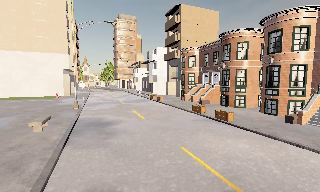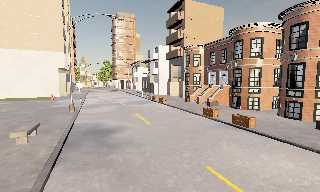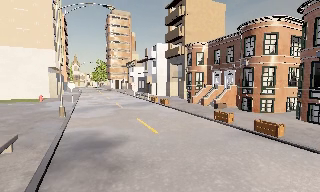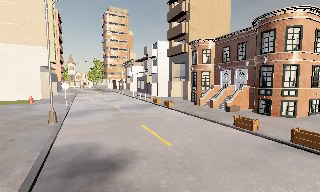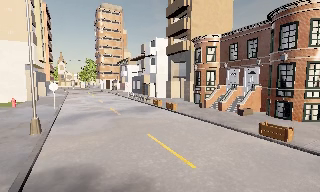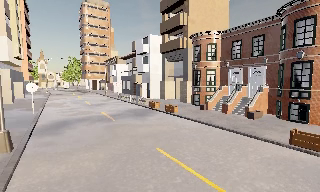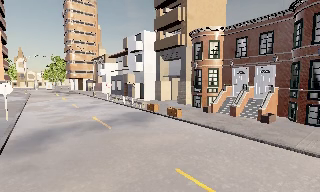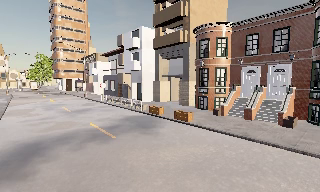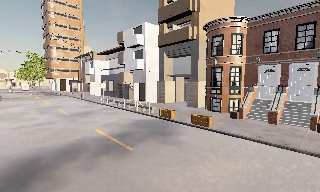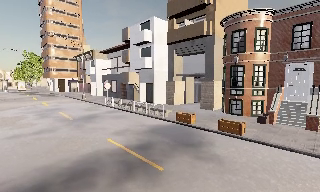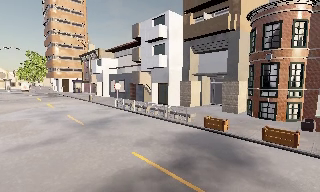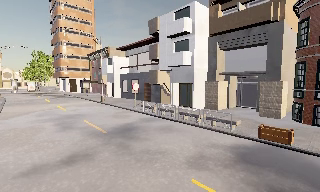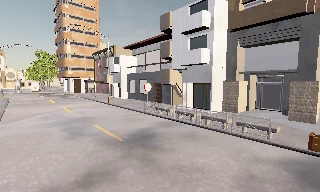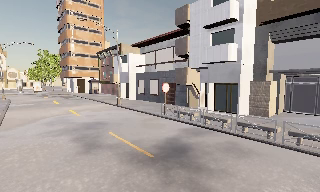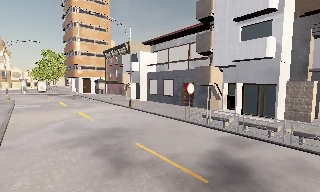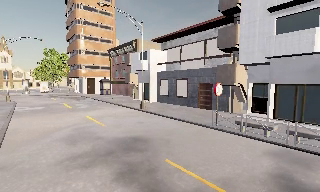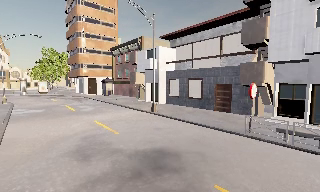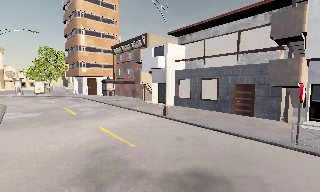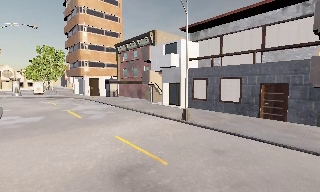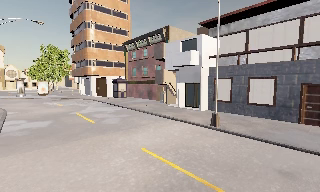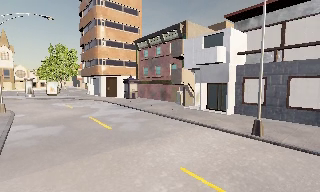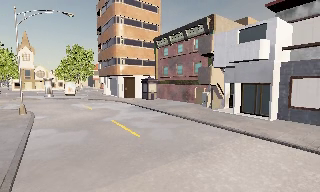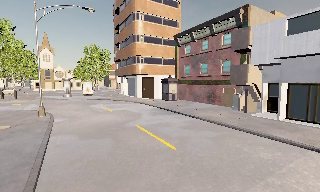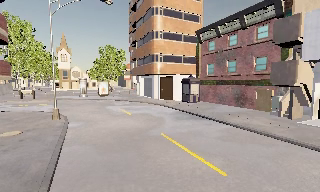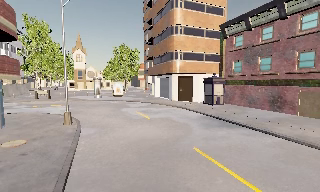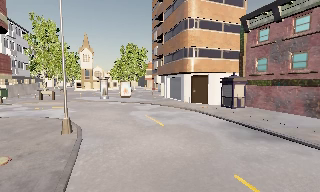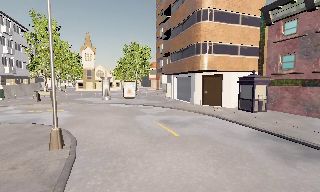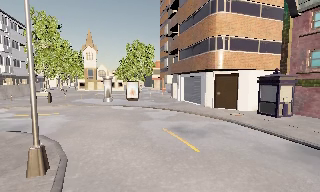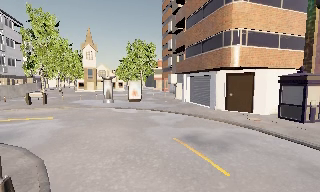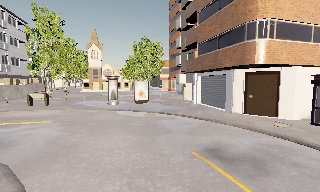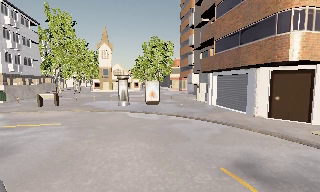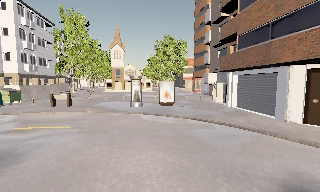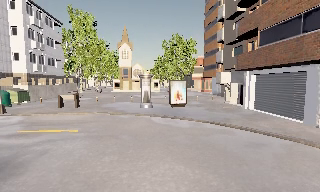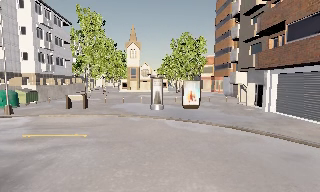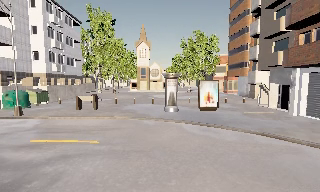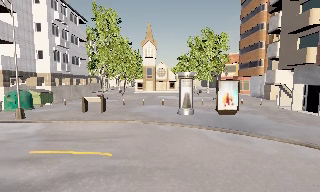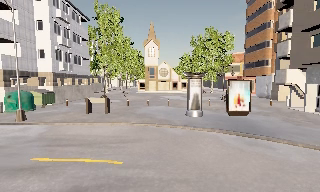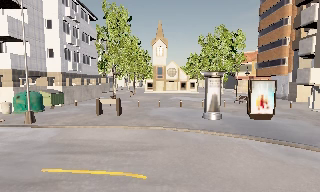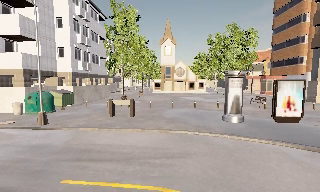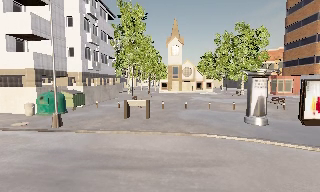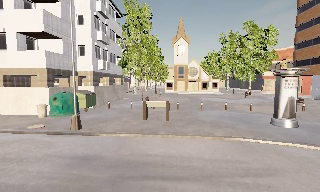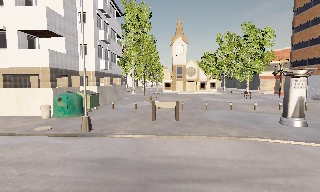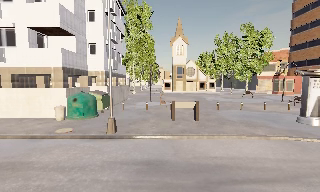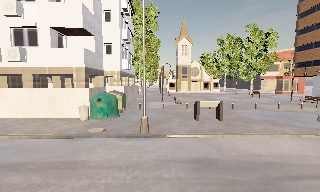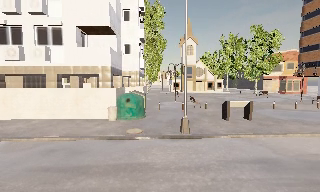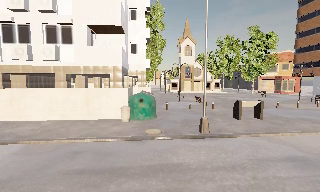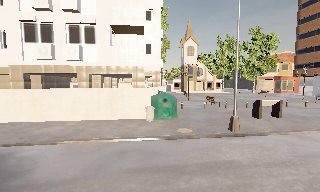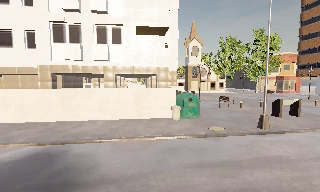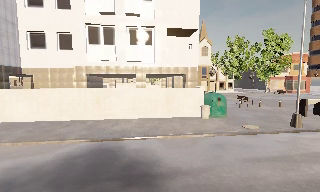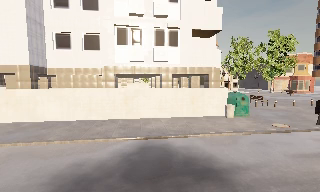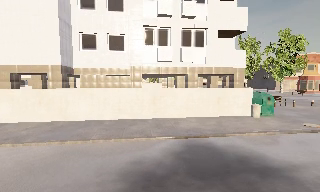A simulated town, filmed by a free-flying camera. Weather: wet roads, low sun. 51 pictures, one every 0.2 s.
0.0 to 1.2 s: The camera pans to its right, which is clockwise from overhead, by about 15 degrees. It travels forward and to its left, about 10 m, so what stands in front looms larger.
1.2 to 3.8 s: The camera travels forward and to its left, about 25 m, so what stands in front looms larger.
3.8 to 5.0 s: The scene slides to the right, as the camera pans about 20 degrees to its left. It travels forward and to its left, about 10 m, so what stands in front looms larger.
5.0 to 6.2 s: The camera pans to its left, which is counterclockwise from overhead, by about 10 degrees. It travels forward, about 8 m, so what stands in front looms larger. It loses speed.
6.2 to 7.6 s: The camera pans to its left, which is counterclockwise from overhead, by about 10 degrees. It travels forward and to its left, about 7 m, so what stands in front looms larger.
7.6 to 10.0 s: The camera pans to its right, which is clockwise from overhead, by about 10 degrees. It travels to its left, about 18 m, so close, fixed things drift to the right.
The film runs backward here.
